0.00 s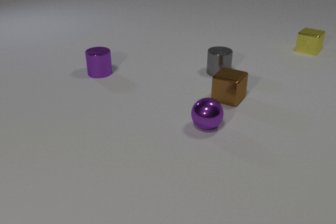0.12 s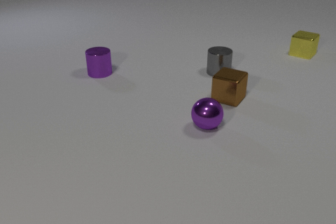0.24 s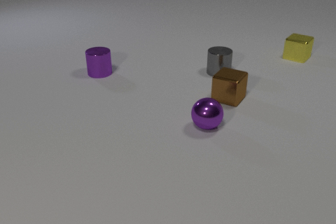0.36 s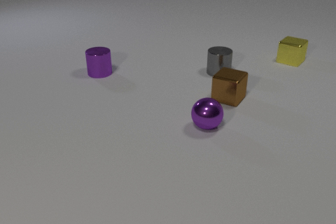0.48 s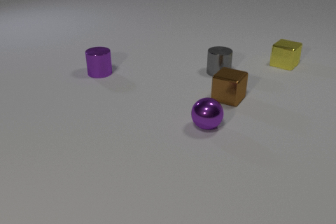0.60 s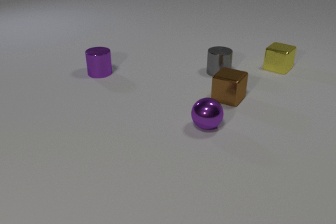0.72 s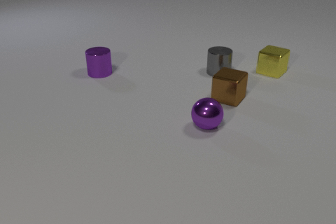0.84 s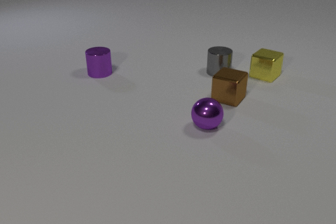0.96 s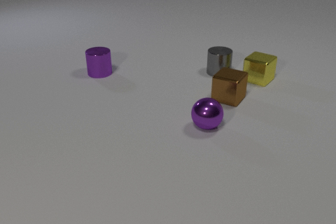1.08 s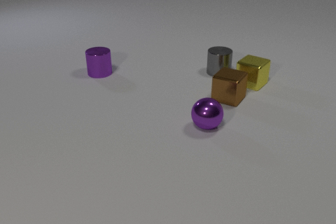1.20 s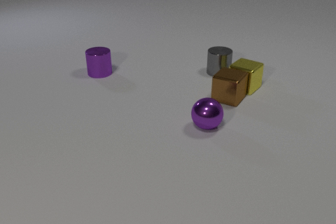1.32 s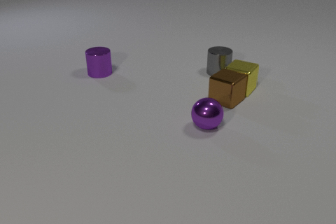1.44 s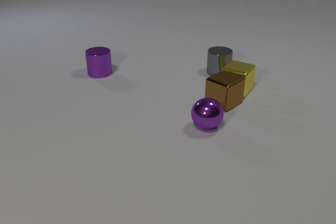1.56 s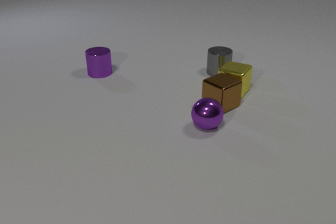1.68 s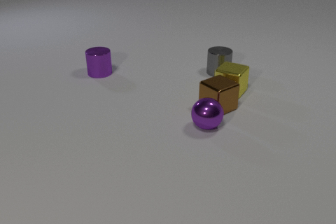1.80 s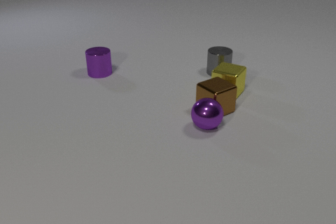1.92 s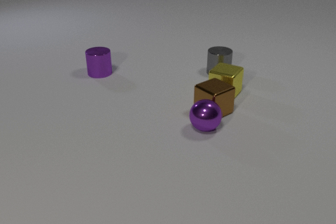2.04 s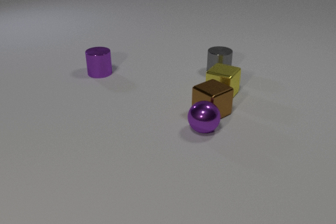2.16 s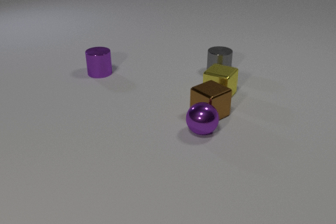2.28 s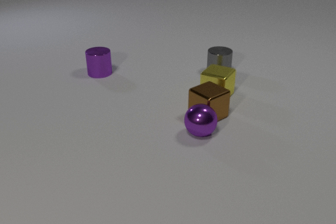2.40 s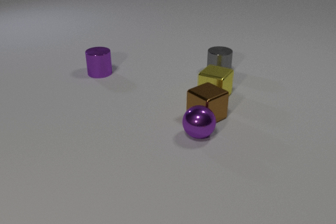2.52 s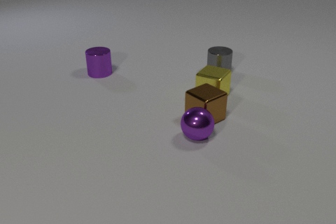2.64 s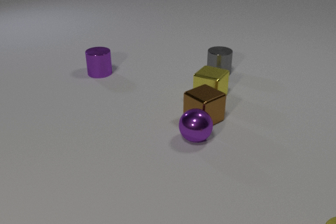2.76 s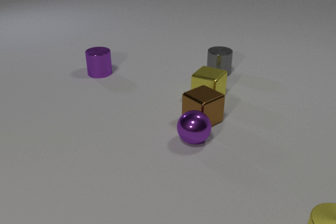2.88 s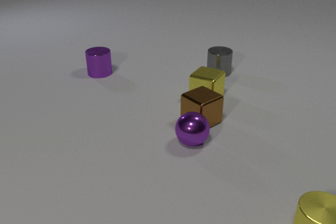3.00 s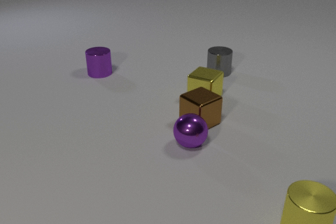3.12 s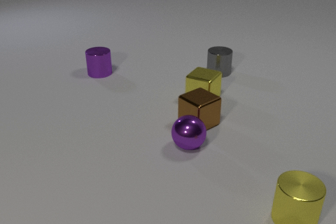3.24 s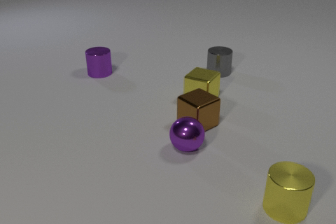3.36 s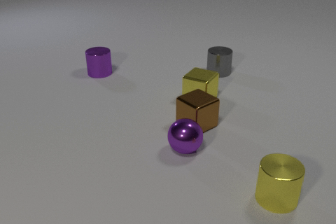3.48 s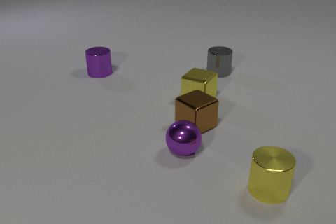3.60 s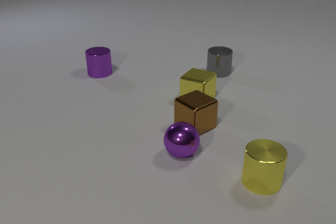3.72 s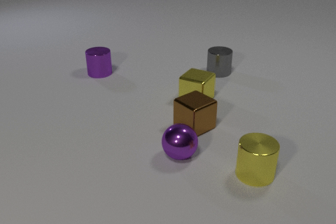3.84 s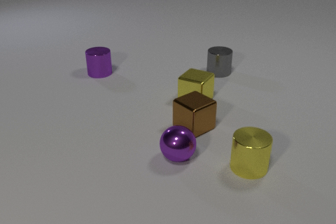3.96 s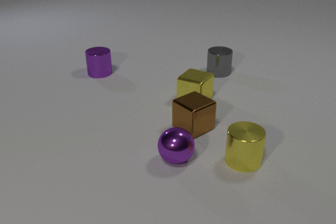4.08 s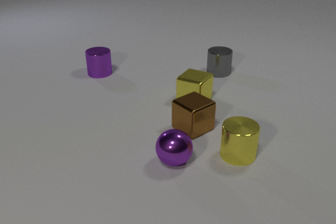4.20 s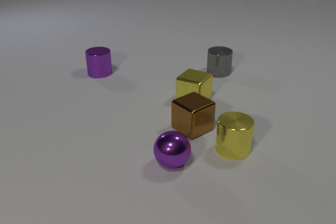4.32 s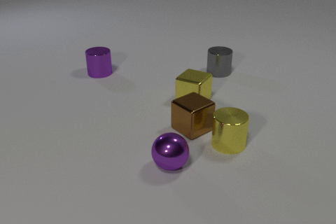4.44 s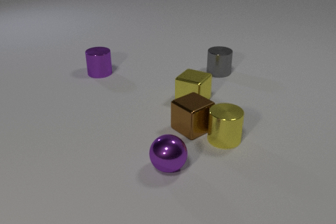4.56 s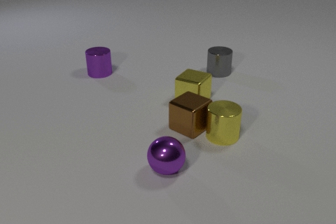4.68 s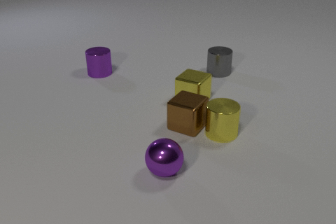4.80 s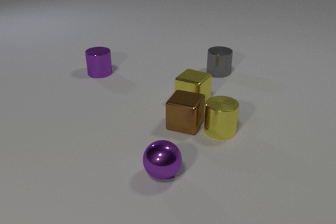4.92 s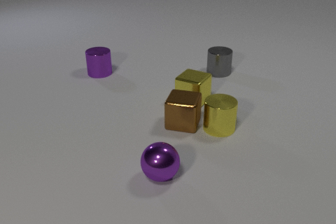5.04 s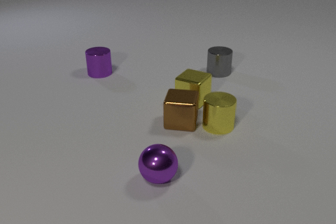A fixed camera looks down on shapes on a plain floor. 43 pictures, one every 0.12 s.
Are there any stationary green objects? no.
What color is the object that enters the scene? yellow.
What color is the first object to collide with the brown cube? yellow.
0.00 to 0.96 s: The yellow metal cube slides toward the camera and to the left.
0.96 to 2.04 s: The yellow metal cube slides toward the camera and to the left. The brown metal cube slides toward the camera and to the left, spins so that its near face slides to the left, clockwise seen from above. The purple metal sphere rolls toward the camera. The yellow metal cube and the brown metal cube collide. The brown metal cube and the purple metal sphere collide.
2.04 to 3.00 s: The yellow metal cube slides to the left and toward the camera. The brown metal cube slides toward the camera and to the left. The purple metal sphere rolls toward the camera and to the left. The yellow metal cylinder comes in at the bottom edge, slides to the left and away from the camera.
3.00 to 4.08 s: The yellow metal cube slides to the left and toward the camera. The brown metal cube slides toward the camera and to the left. The purple metal sphere rolls toward the camera and to the left. The yellow metal cylinder slides away from the camera and to the left.
4.08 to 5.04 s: The brown metal cube slides to the left and away from the camera, spins so that its near face slides to the right, counterclockwise seen from above. The purple metal sphere rolls toward the camera and to the left. The yellow metal cylinder slides away from the camera and to the left. The brown metal cube and the yellow metal cylinder collide.
